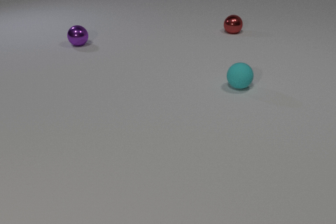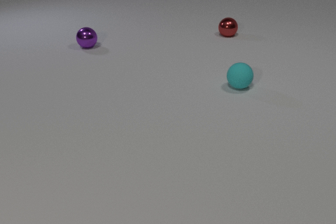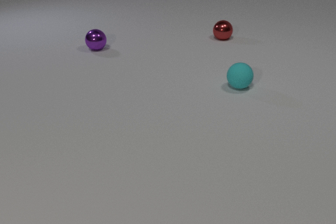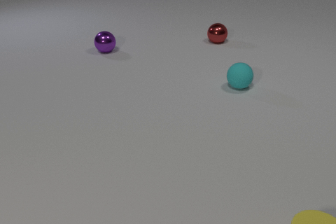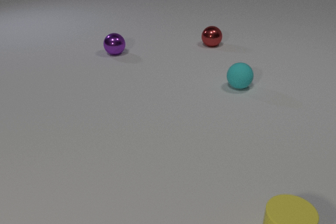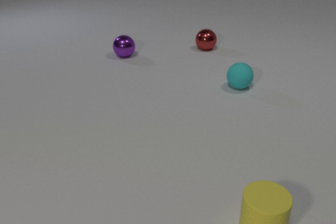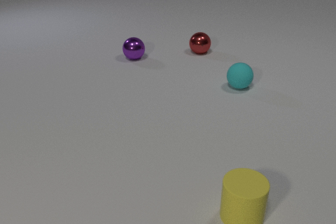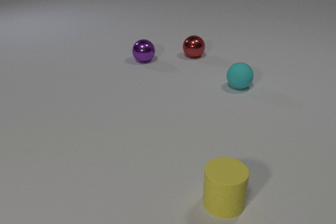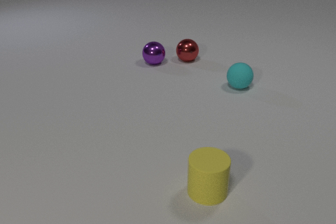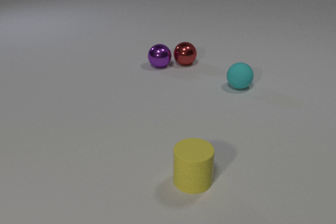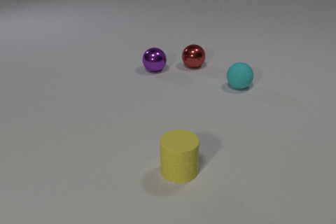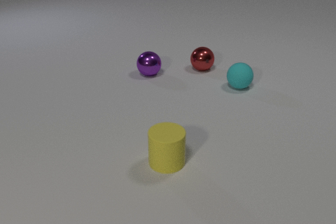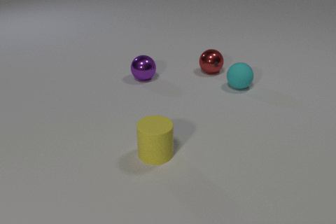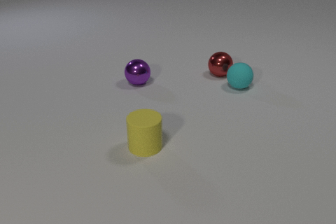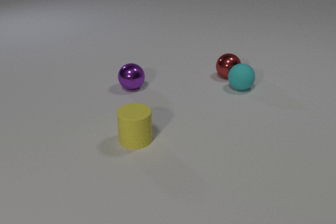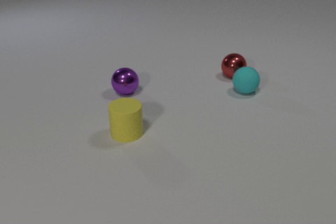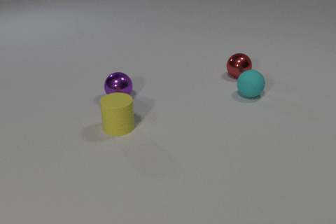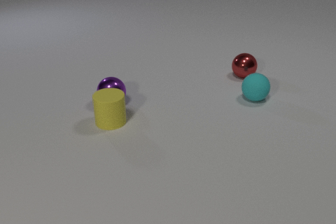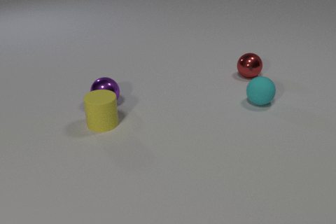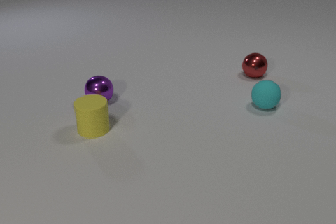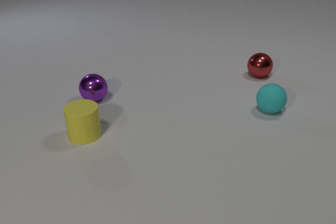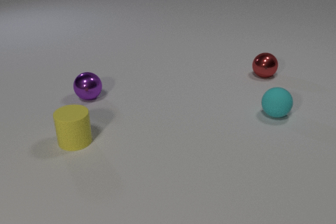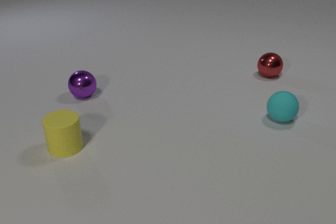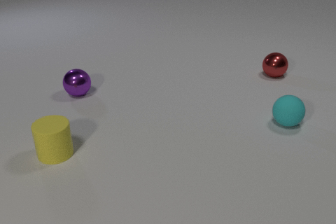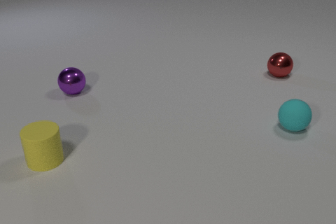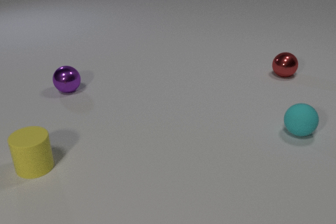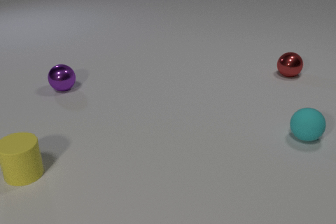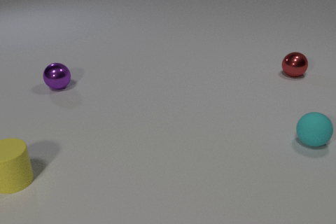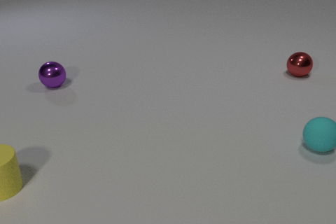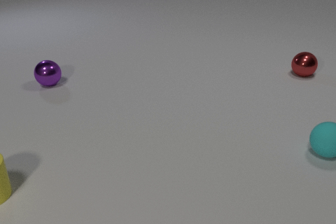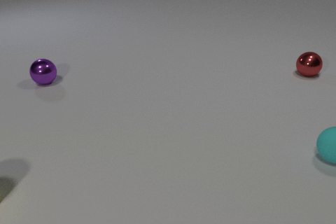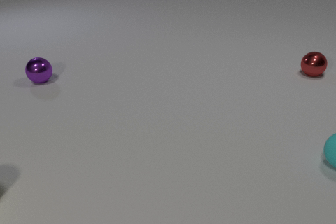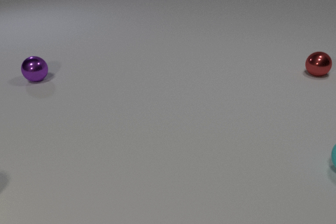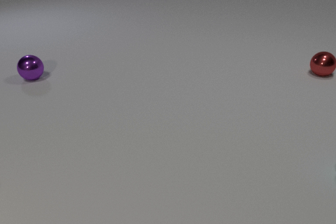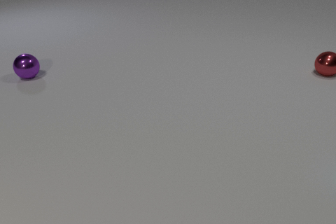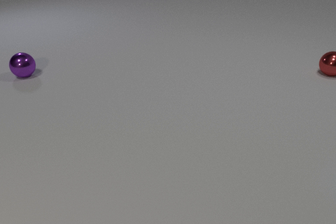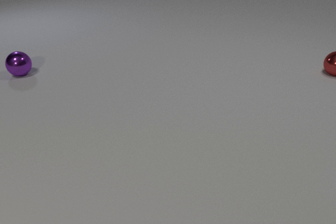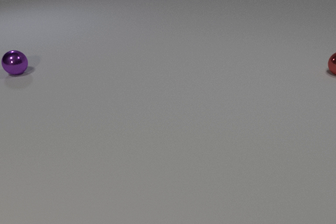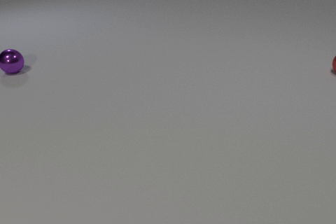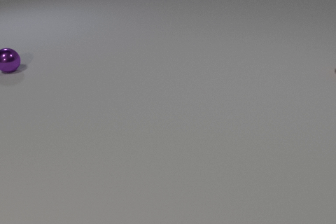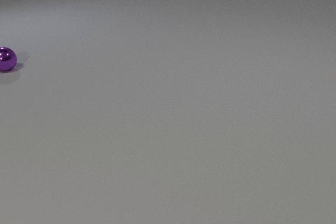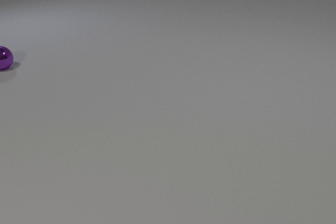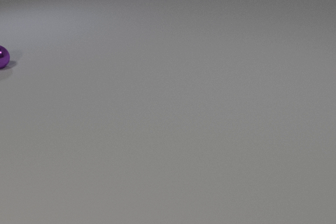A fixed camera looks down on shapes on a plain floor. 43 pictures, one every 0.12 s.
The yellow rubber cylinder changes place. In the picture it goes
to the left.
0.00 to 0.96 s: The purple metal sphere rolls to the right and toward the camera. The red metal sphere rolls toward the camera and to the left. The yellow rubber cylinder comes in at the bottom edge, slides to the left and away from the camera.
0.96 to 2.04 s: The purple metal sphere rolls toward the camera and to the left. The red metal sphere rolls to the right and toward the camera. The cyan rubber sphere rolls toward the camera and to the right. The yellow rubber cylinder slides away from the camera and to the left. The purple metal sphere and the red metal sphere collide. The red metal sphere and the cyan rubber sphere collide.
2.04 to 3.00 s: The purple metal sphere rolls to the left and away from the camera. The red metal sphere rolls to the right. The cyan rubber sphere rolls toward the camera and to the right. The yellow rubber cylinder slides to the left and toward the camera. The purple metal sphere and the yellow rubber cylinder collide.
3.00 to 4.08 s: The purple metal sphere rolls away from the camera and to the left. The red metal sphere rolls to the right and away from the camera. The cyan rubber sphere rolls to the right and toward the camera, leaves at the right edge. The yellow rubber cylinder slides to the left and toward the camera, leaves at the left edge.
4.08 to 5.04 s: The purple metal sphere rolls away from the camera and to the left. The red metal sphere rolls to the right and away from the camera, leaves at the right edge.
Are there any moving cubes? no.
What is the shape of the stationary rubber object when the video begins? sphere.
What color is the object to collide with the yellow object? purple.
